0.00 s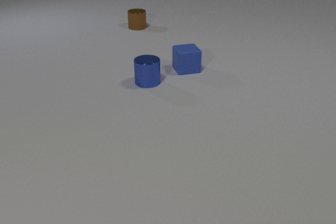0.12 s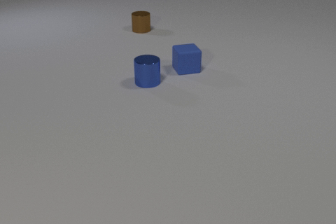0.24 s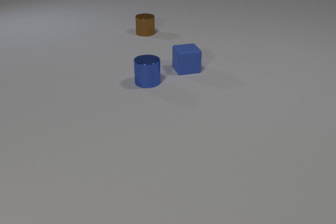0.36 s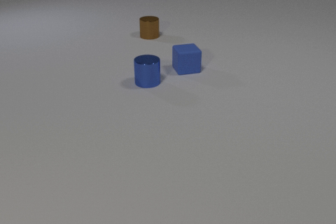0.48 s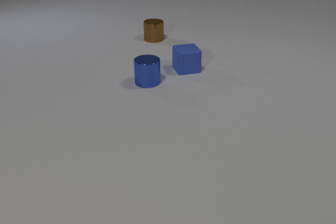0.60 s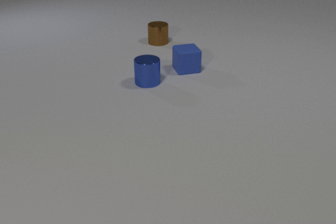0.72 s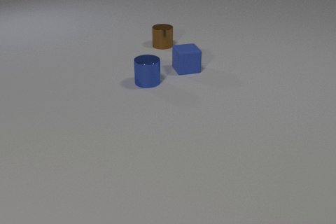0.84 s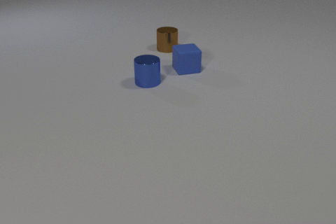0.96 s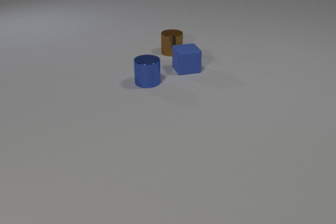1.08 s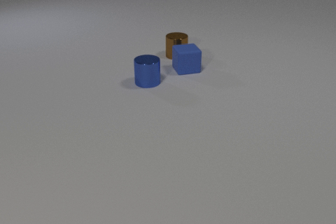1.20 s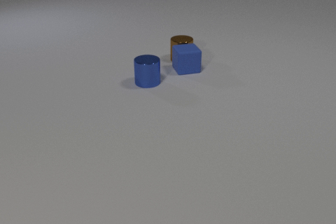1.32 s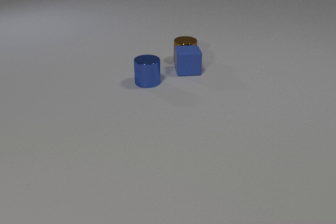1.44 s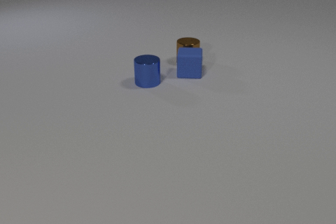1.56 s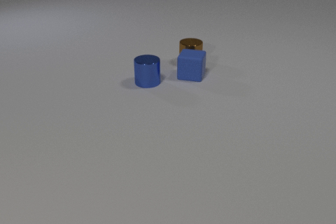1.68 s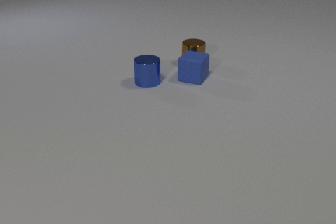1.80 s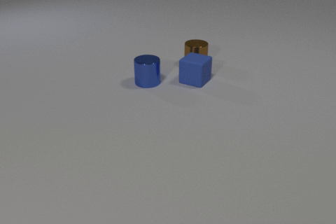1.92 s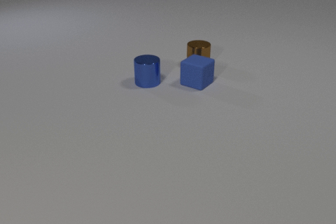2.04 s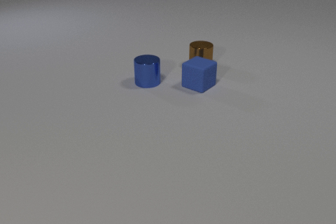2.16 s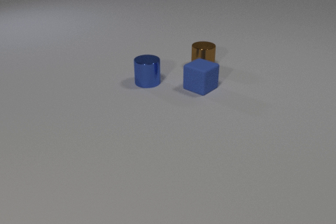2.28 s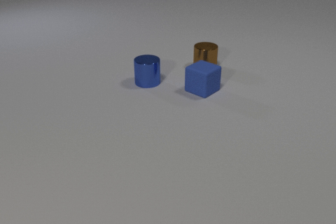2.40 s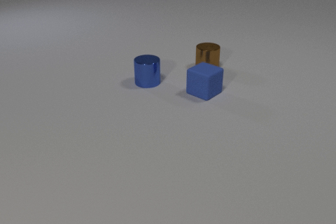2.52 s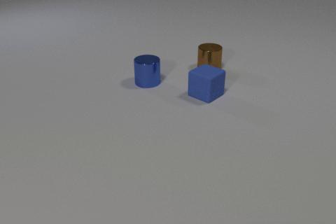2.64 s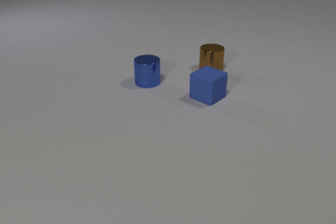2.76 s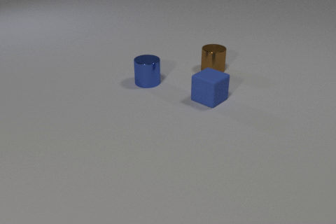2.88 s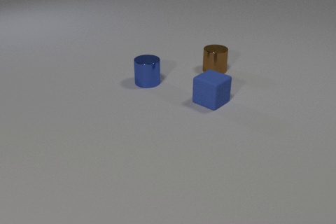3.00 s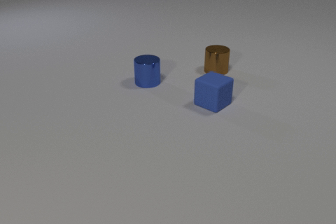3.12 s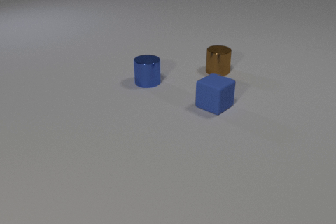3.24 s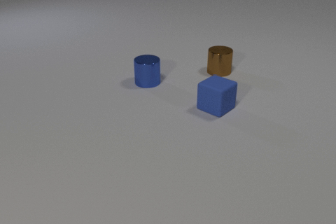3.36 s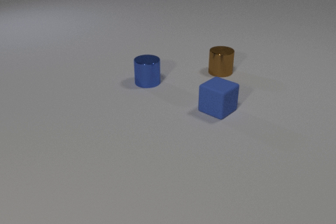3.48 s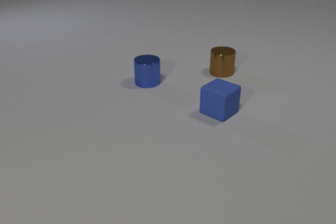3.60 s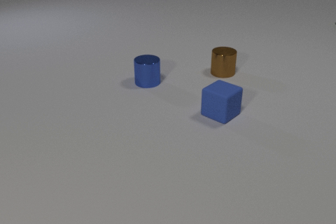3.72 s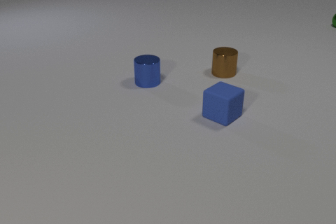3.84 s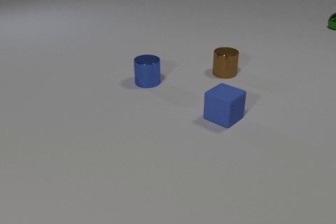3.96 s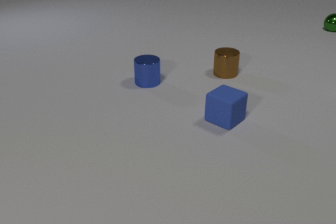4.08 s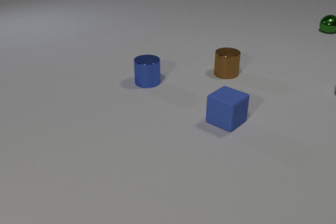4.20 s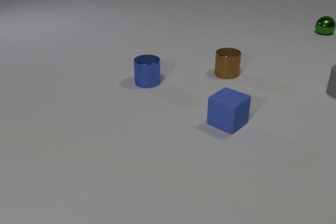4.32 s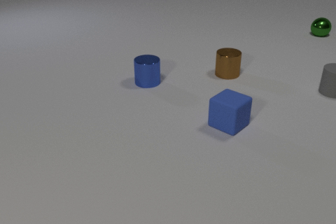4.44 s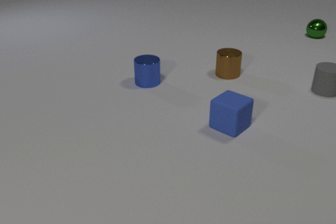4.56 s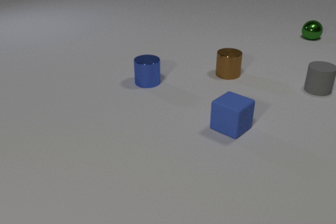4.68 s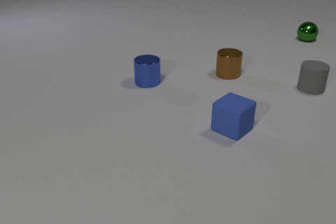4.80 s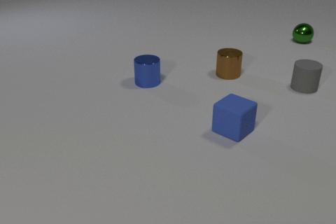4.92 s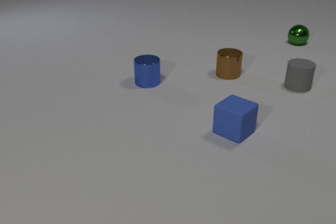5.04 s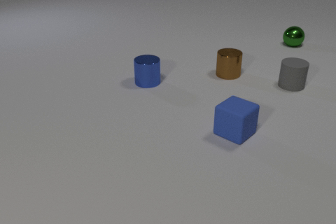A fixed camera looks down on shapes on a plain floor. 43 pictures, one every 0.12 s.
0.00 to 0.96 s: The brown metal cylinder slides toward the camera and to the right.
0.96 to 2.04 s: The brown metal cylinder slides toward the camera and to the right. The blue rubber cube slides toward the camera, spins so that its near face slides to the left, clockwise seen from above. The brown metal cylinder and the blue rubber cube collide.
2.04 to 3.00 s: The brown metal cylinder slides to the right and toward the camera. The blue rubber cube slides toward the camera.
3.00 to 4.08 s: The brown metal cylinder slides to the right and toward the camera. The blue rubber cube slides toward the camera and to the right. The green metal sphere comes in at the right edge, rolls toward the camera and to the left.
4.08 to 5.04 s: The blue rubber cube slides toward the camera and to the right. The gray rubber cylinder slides to the left. The green metal sphere rolls toward the camera and to the left.
What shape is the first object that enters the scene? sphere.
What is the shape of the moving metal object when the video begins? cylinder.
Are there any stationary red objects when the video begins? no.
